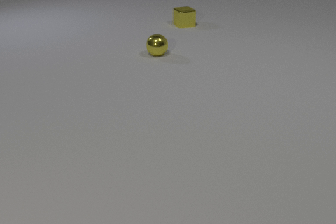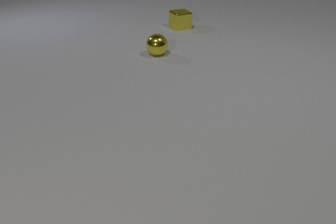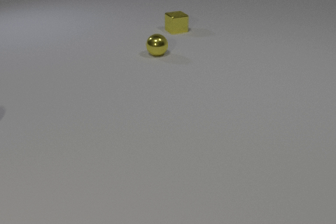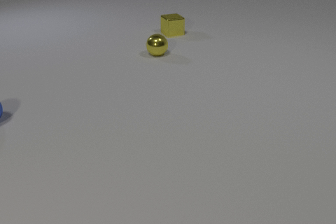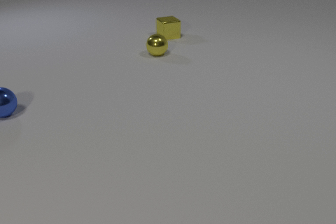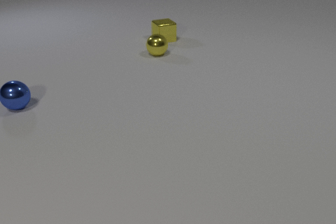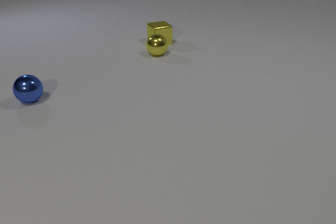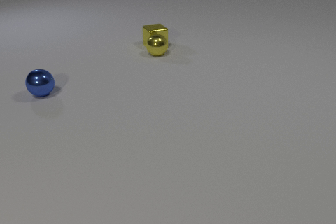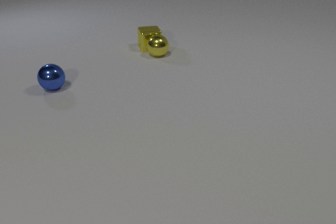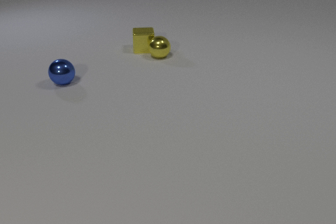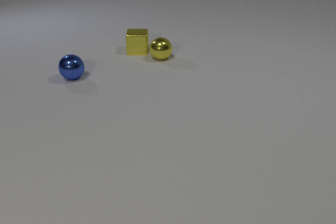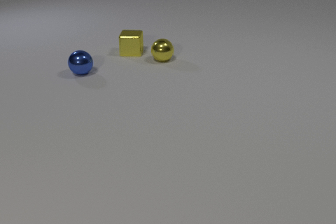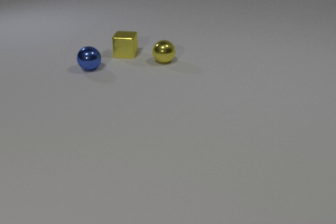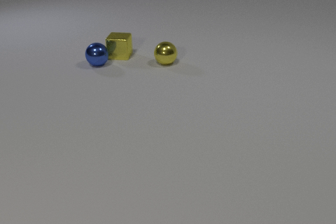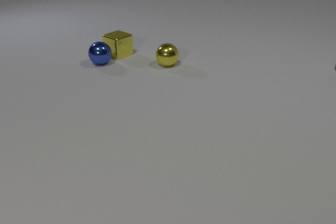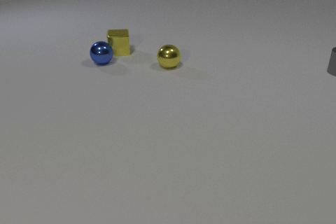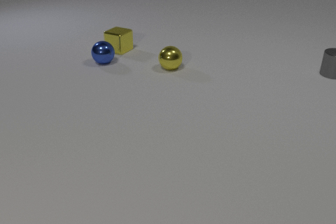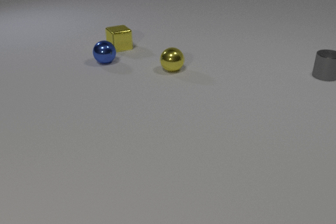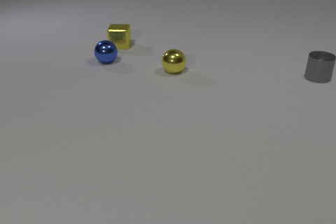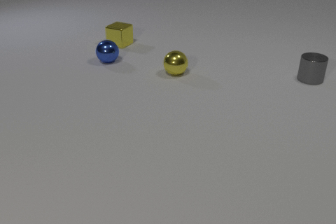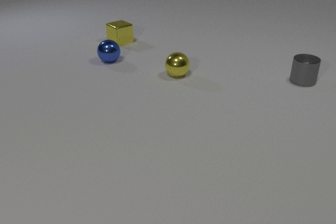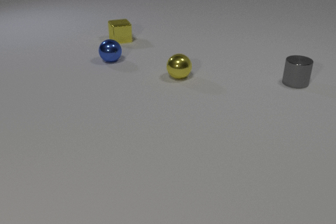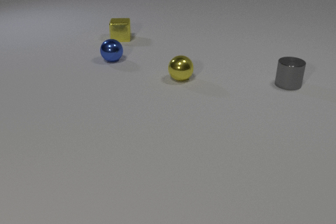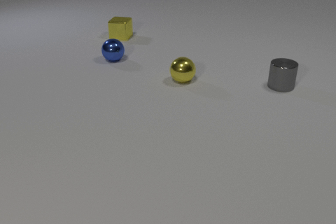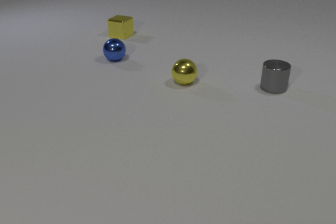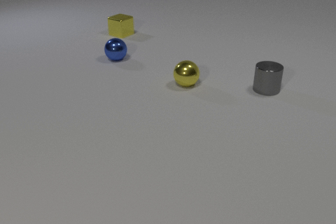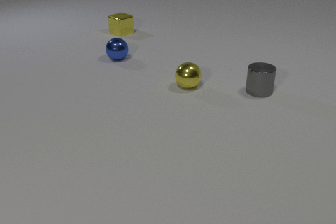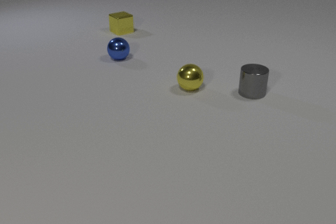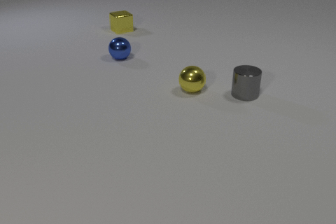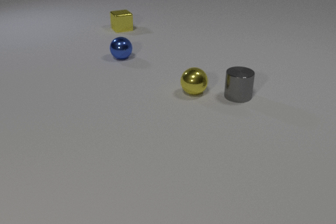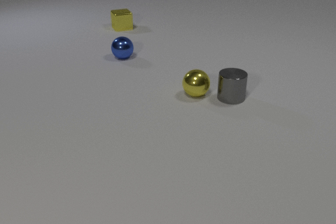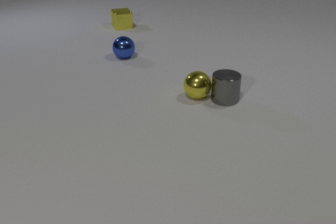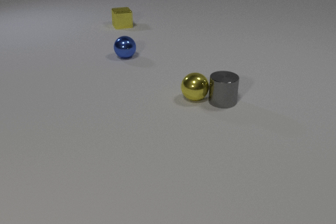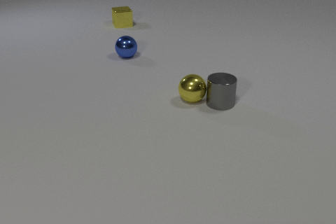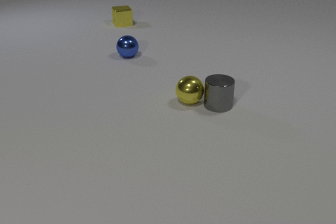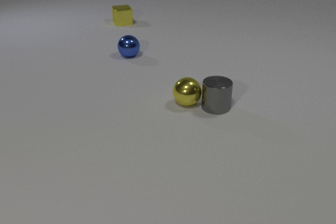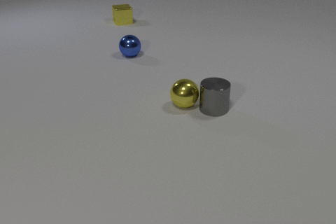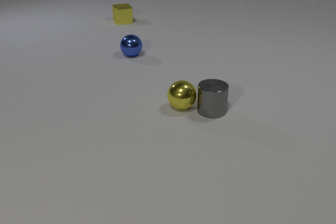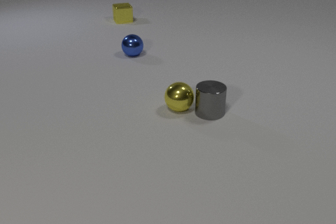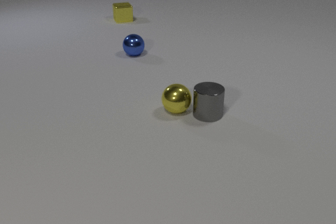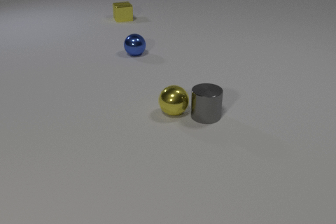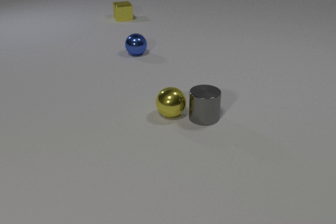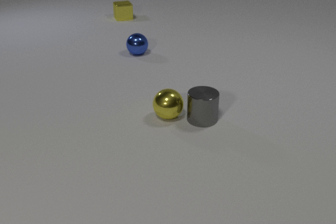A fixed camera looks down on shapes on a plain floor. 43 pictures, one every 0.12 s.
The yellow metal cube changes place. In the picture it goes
to the left.
The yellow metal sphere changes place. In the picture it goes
toward the camera.
0.00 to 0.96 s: The yellow metal cube slides toward the camera and to the left. The blue metal sphere comes in at the left edge, rolls to the right and away from the camera. The yellow metal cube and the yellow metal sphere collide.
0.96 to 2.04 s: The yellow metal cube slides to the left. The yellow metal sphere rolls toward the camera. The gray metal cylinder comes in at the right edge, slides toward the camera and to the left. The blue metal sphere rolls away from the camera and to the right. The yellow metal cube and the blue metal sphere collide.
2.04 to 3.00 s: The yellow metal cube slides away from the camera. The yellow metal sphere rolls toward the camera and to the right. The gray metal cylinder slides to the left and toward the camera. The blue metal sphere rolls to the right and away from the camera.
3.00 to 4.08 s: The yellow metal cube slides away from the camera. The yellow metal sphere rolls toward the camera. The gray metal cylinder slides to the left and toward the camera. The blue metal sphere rolls to the right and away from the camera. The yellow metal sphere and the gray metal cylinder collide.
4.08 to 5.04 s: The yellow metal cube slides away from the camera. The yellow metal sphere rolls toward the camera and to the left. The gray metal cylinder slides toward the camera and to the left. The blue metal sphere rolls to the right and away from the camera.
What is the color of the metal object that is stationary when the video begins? yellow.
What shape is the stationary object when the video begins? sphere.
Are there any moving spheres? yes.
